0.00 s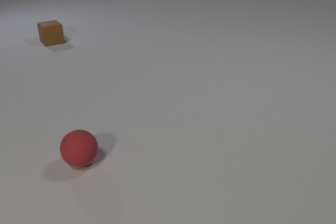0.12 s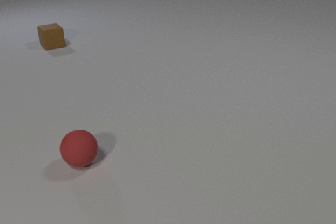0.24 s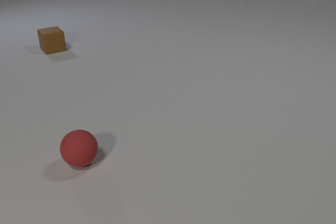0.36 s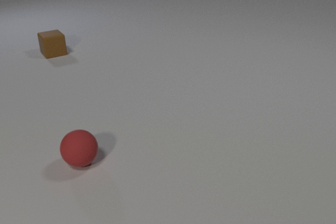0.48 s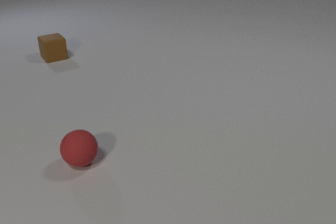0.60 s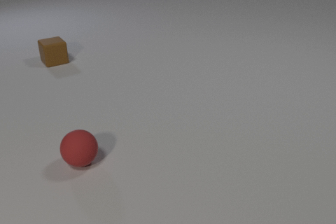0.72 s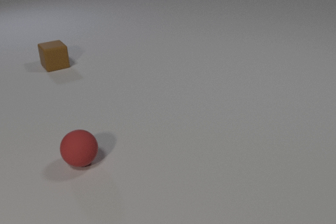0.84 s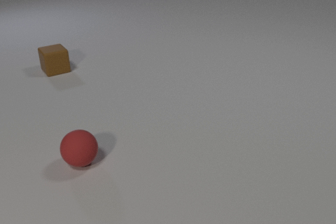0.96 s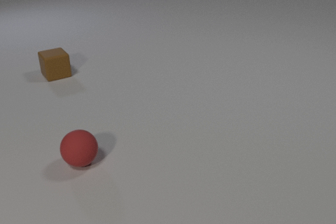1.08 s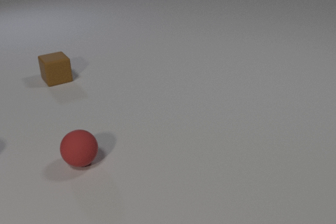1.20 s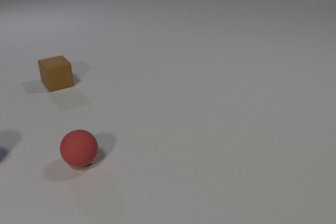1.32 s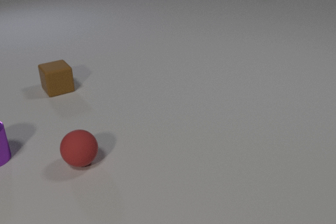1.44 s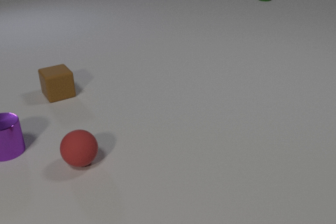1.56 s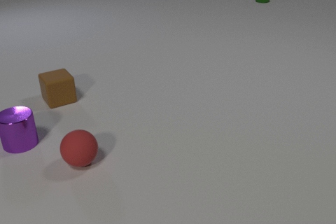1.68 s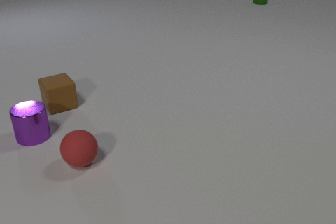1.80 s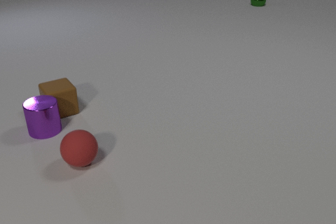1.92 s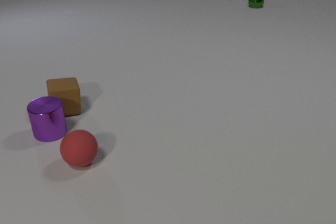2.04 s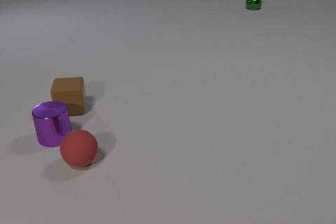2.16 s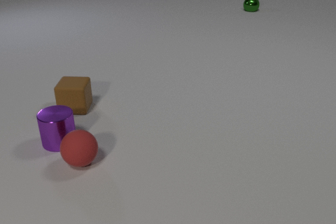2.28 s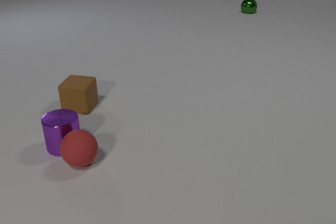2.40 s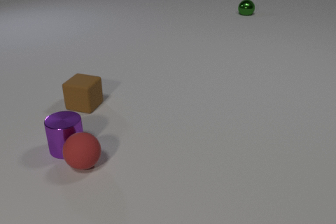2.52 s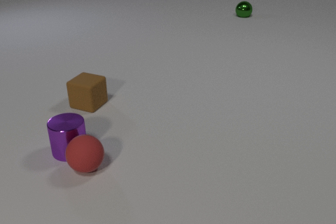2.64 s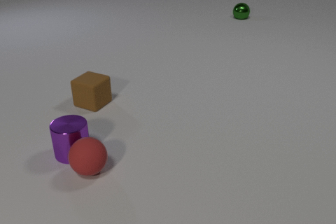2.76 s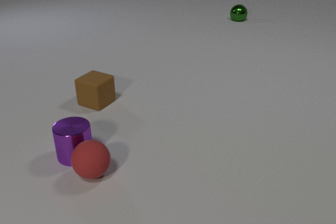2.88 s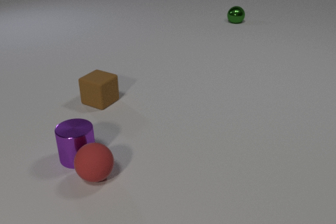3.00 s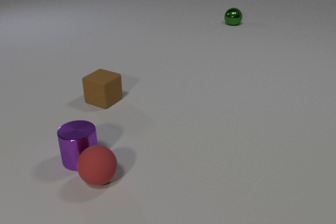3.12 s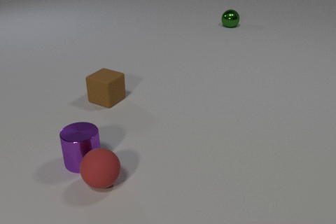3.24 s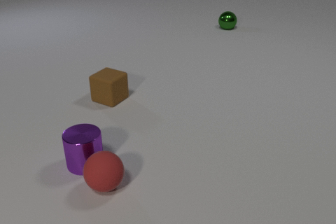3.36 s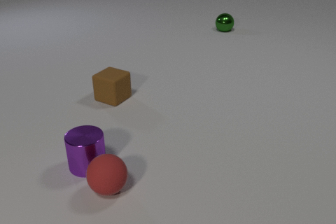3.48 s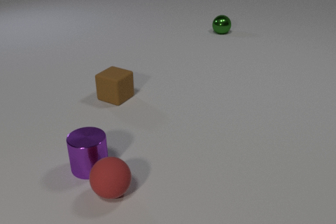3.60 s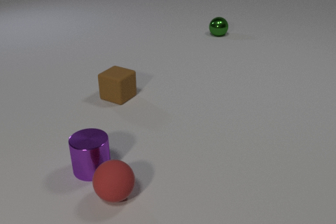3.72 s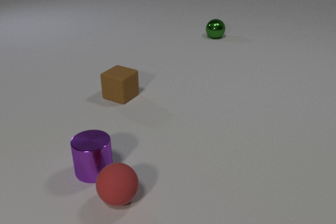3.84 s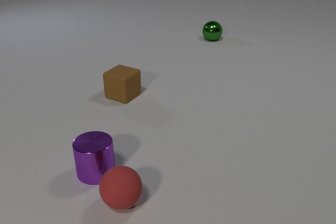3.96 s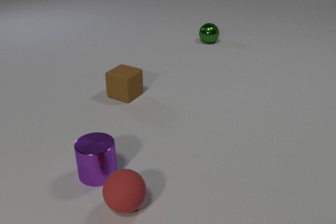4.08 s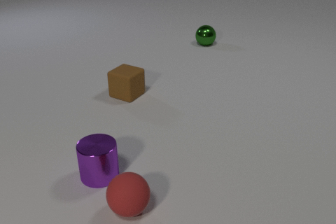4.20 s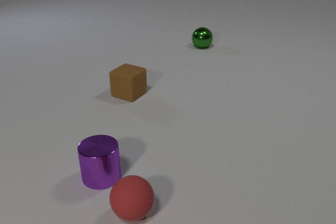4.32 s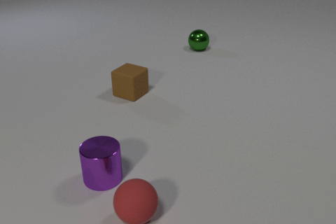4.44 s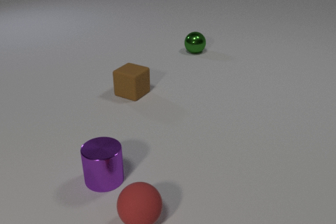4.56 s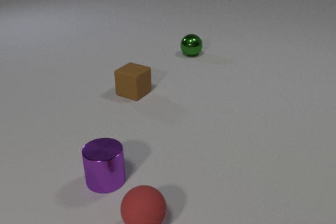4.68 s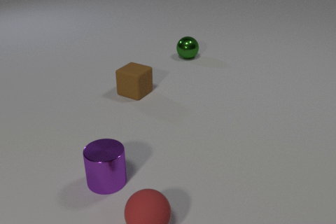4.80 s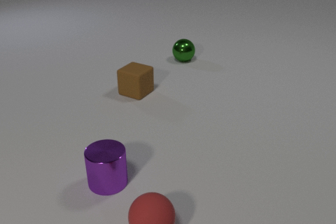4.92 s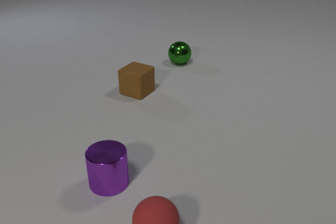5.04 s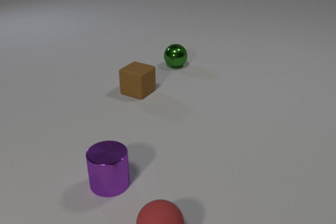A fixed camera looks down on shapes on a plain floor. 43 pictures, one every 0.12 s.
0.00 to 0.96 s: The brown rubber cube slides toward the camera.
0.96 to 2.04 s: The brown rubber cube slides toward the camera, spins clockwise seen from above by about 30 degrees, its near face sliding to the left. The purple metal cylinder comes in at the left edge, slides to the right. The green metal sphere comes in at the top edge, rolls toward the camera. The brown rubber cube and the purple metal cylinder collide.
2.04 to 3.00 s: The brown rubber cube slides to the right, spins so that its near face slides to the left, clockwise seen from above. The purple metal cylinder slides toward the camera and to the right. The red rubber sphere rolls toward the camera and to the right. The green metal sphere rolls toward the camera. The purple metal cylinder and the red rubber sphere collide.
3.00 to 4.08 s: The brown rubber cube slides to the right and away from the camera. The purple metal cylinder slides toward the camera and to the right. The red rubber sphere rolls toward the camera and to the right. The green metal sphere rolls toward the camera.
4.08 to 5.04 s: The brown rubber cube slides to the right. The purple metal cylinder slides toward the camera and to the right. The red rubber sphere rolls toward the camera and to the right. The green metal sphere rolls toward the camera and to the left.
Are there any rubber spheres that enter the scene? no.
What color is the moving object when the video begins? brown.
How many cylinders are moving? 1.
